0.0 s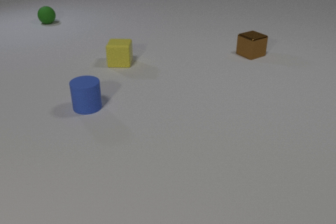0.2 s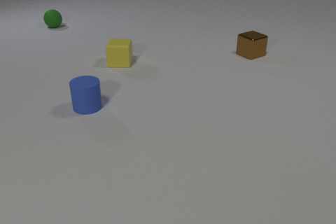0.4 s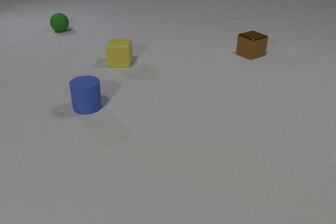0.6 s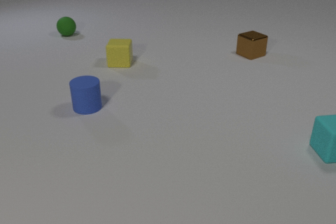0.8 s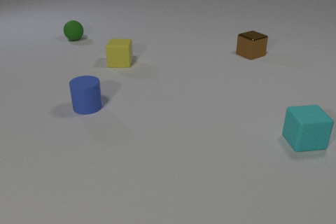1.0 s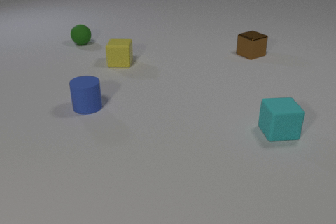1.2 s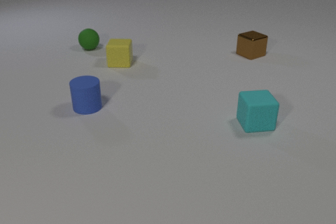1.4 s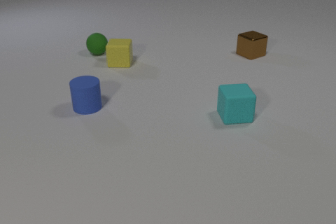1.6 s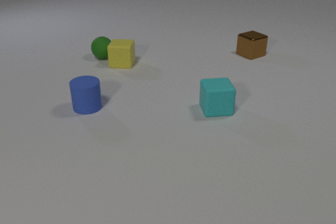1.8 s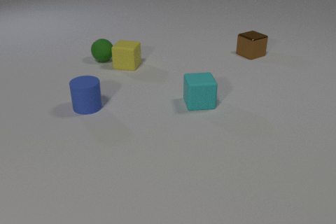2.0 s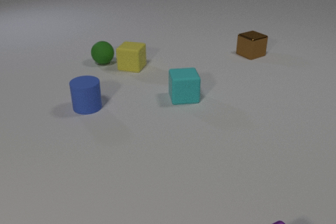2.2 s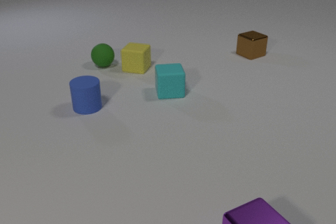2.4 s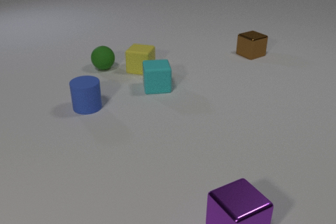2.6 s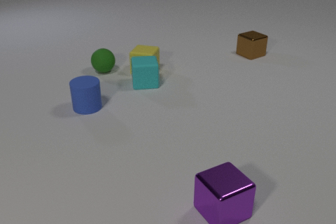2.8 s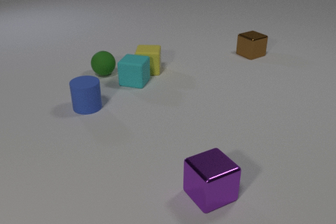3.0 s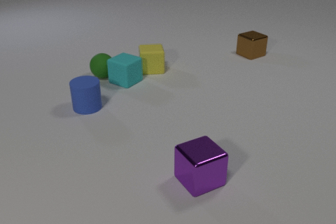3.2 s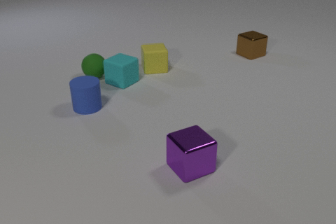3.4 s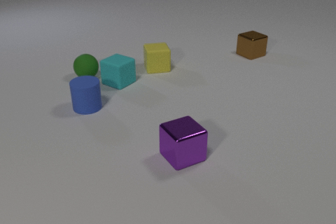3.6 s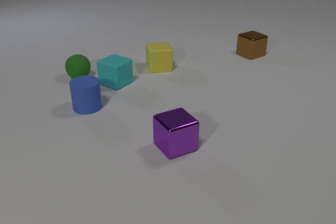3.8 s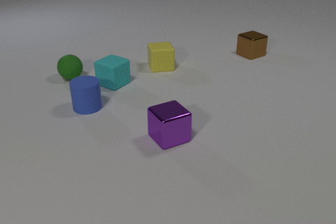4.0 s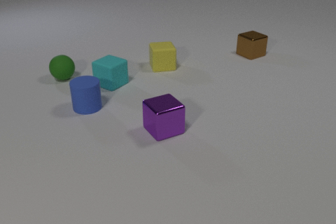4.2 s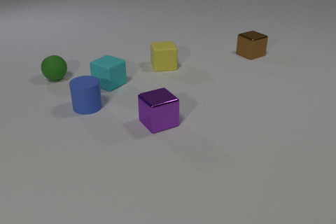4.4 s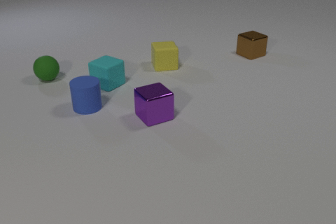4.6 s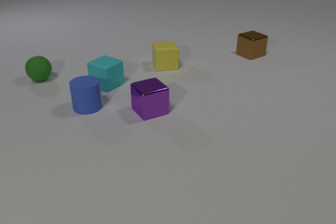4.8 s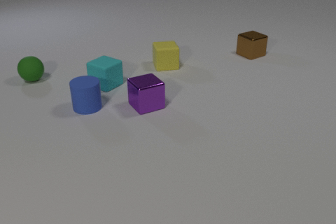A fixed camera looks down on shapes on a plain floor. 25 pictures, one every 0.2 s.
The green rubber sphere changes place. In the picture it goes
toward the camera.
The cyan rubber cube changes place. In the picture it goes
to the left.
0.0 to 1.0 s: The cyan rubber cube comes in at the right edge, slides to the left. The green rubber sphere rolls toward the camera and to the right.
1.0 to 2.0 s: The cyan rubber cube slides to the left and away from the camera. The green rubber sphere rolls toward the camera. The yellow rubber cube slides to the right and toward the camera. The green rubber sphere and the yellow rubber cube collide.
2.0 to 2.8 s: The cyan rubber cube slides to the left and away from the camera, spins so that its near face slides to the left, clockwise seen from above. The green rubber sphere rolls toward the camera. The purple metal cube slides away from the camera and to the left. The yellow rubber cube slides to the right and toward the camera. The cyan rubber cube and the yellow rubber cube collide.
2.8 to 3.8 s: The cyan rubber cube slides to the left, spins so that its near face slides to the left, clockwise seen from above. The green rubber sphere rolls to the left. The purple metal cube slides away from the camera and to the left. The yellow rubber cube slides to the right and away from the camera. The cyan rubber cube and the green rubber sphere collide.
3.8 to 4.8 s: The cyan rubber cube slides to the left. The green rubber sphere rolls to the left. The purple metal cube slides away from the camera. The yellow rubber cube slides to the right.
What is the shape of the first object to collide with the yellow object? sphere.
What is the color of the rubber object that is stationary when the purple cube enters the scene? blue.
What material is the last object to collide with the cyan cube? rubber.
